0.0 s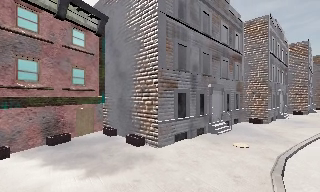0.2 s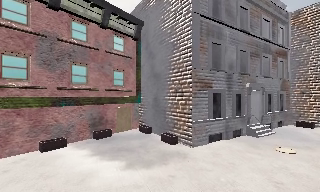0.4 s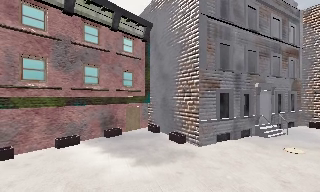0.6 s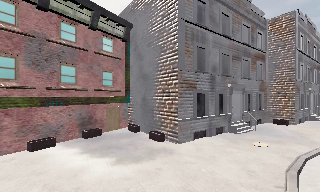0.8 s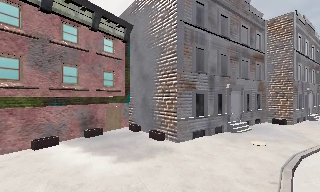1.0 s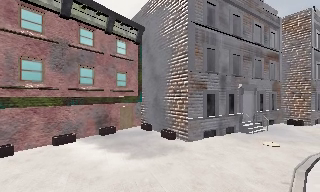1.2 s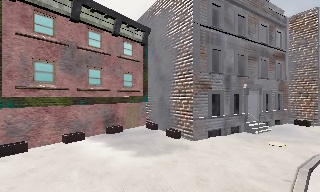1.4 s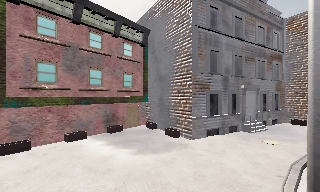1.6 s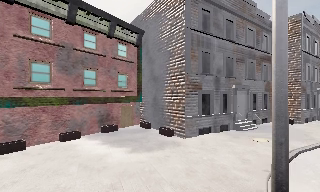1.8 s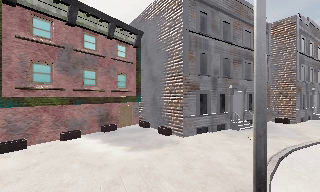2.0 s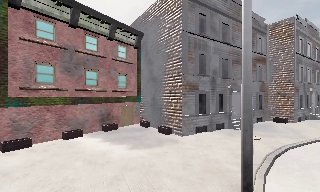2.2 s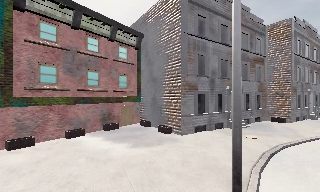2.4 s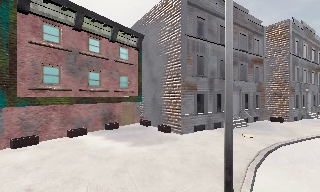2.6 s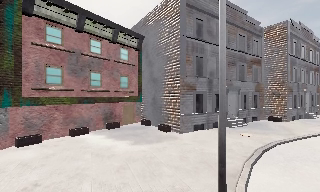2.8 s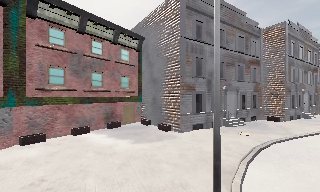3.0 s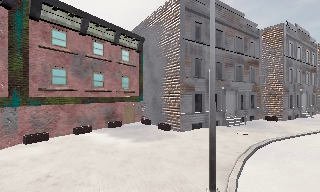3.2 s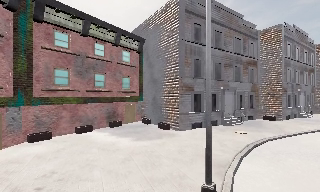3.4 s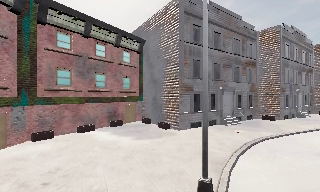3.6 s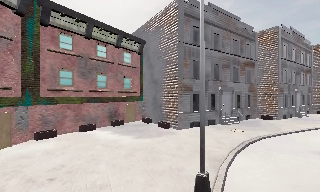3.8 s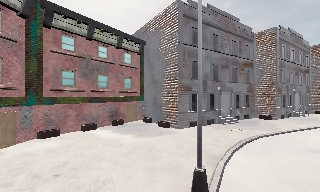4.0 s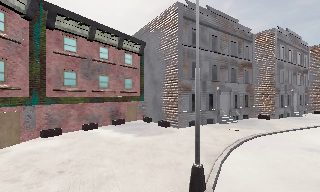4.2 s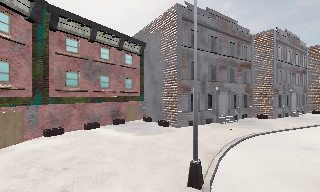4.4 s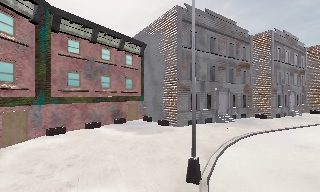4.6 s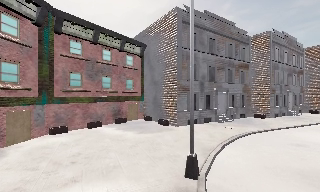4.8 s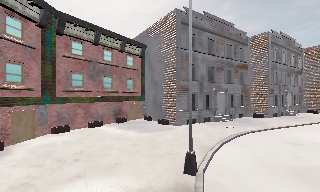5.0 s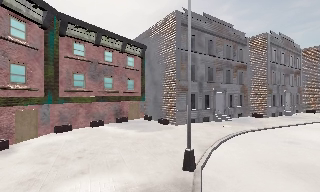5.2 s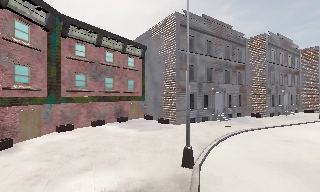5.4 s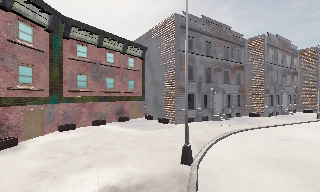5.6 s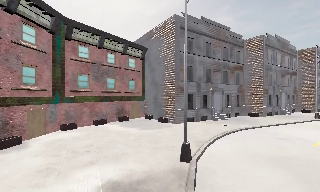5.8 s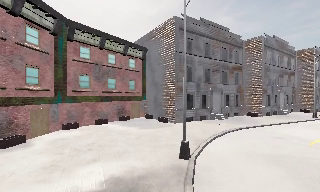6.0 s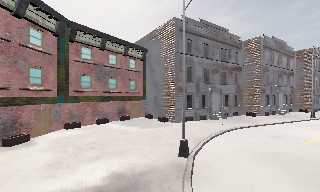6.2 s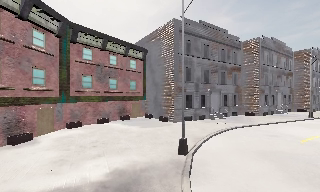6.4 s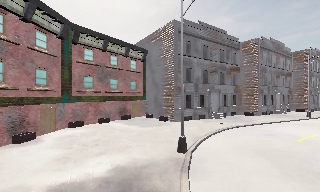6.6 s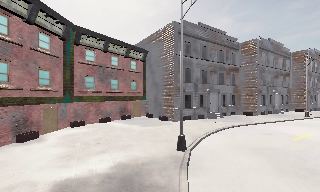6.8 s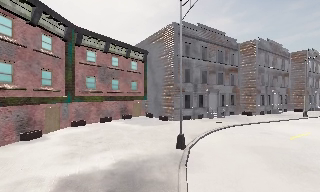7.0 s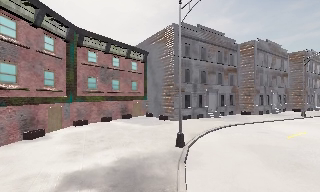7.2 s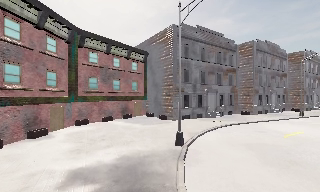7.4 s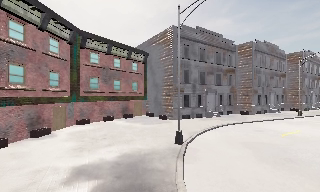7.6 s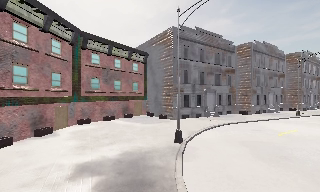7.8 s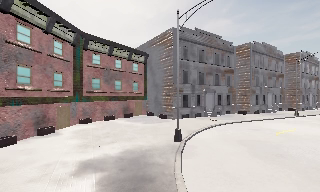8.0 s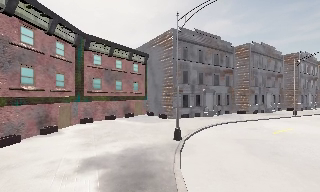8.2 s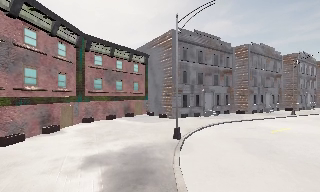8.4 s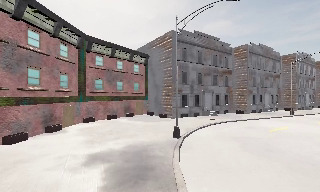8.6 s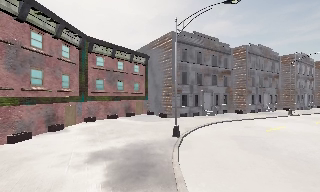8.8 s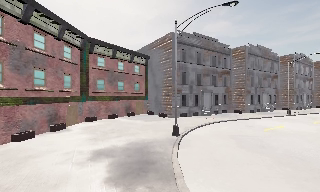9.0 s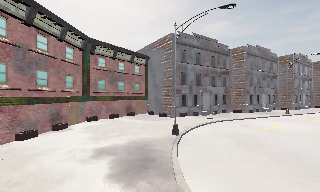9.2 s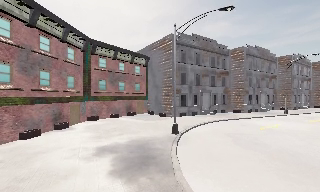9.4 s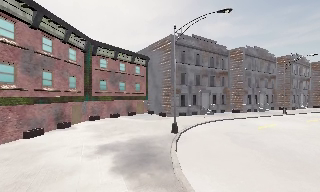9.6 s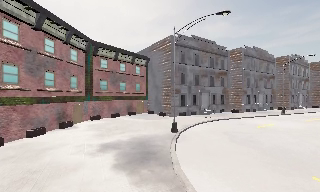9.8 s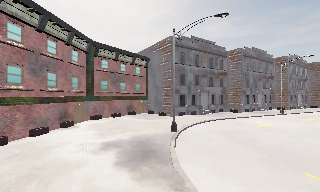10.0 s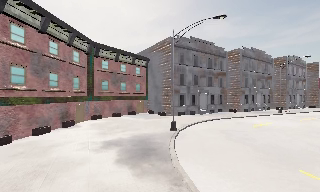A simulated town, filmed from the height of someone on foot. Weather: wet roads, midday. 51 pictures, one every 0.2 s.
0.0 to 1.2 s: The camera pans to its left, which is counterclockwise from overhead, by about 15 degrees. It travels backward, about 1.5 m, so what stands in front gets smaller.
1.2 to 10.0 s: The camera travels backward, about 11 m, so what stands in front gets smaller.
The film runs backward here.
